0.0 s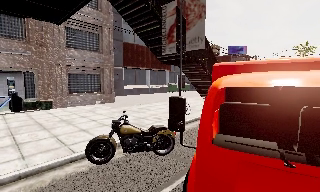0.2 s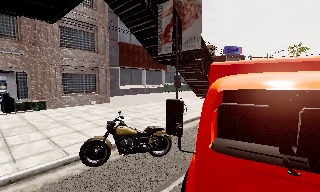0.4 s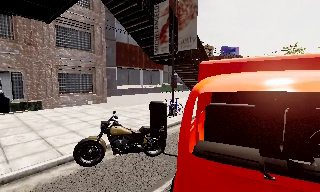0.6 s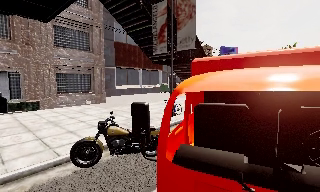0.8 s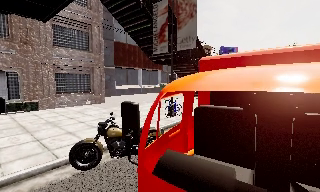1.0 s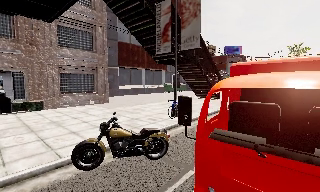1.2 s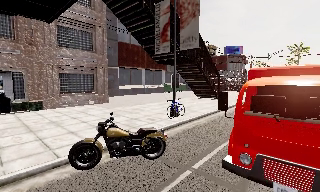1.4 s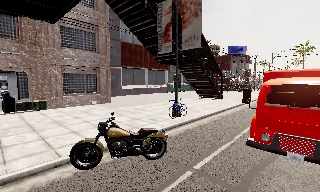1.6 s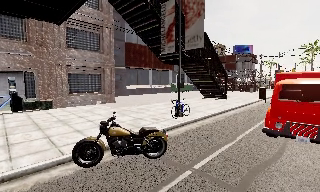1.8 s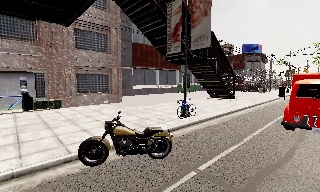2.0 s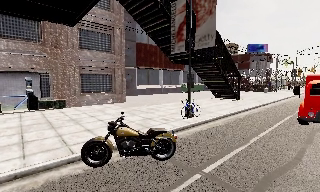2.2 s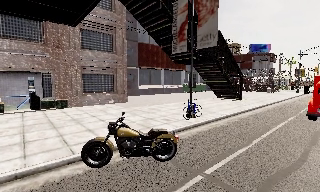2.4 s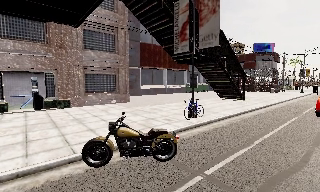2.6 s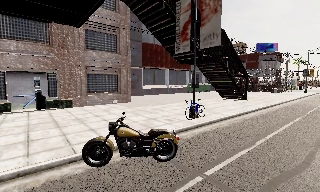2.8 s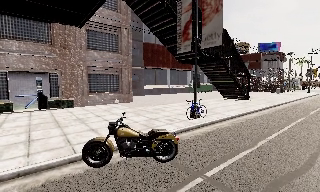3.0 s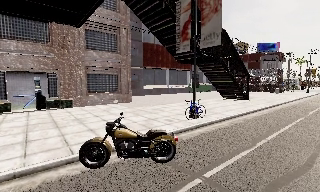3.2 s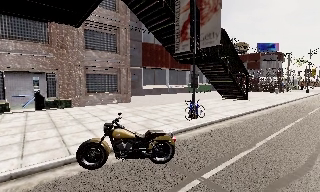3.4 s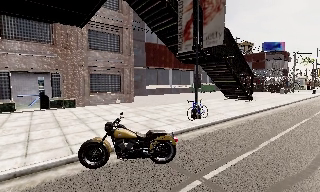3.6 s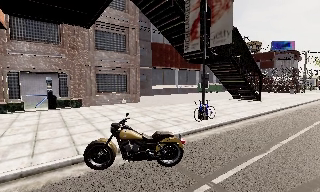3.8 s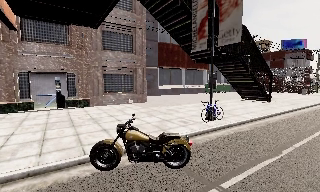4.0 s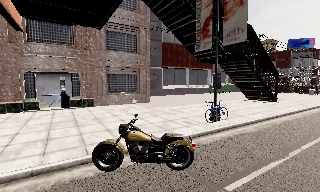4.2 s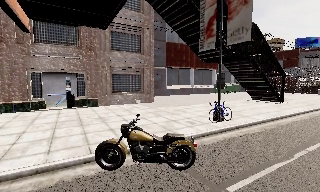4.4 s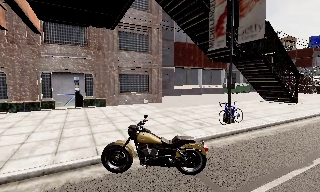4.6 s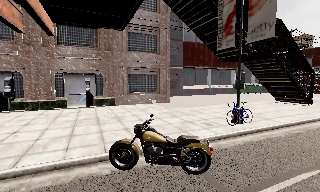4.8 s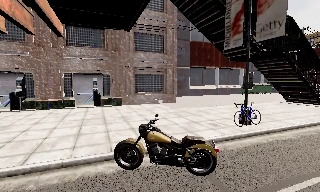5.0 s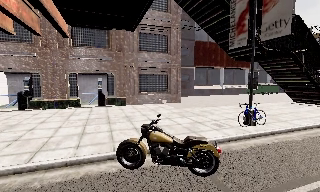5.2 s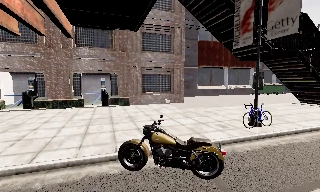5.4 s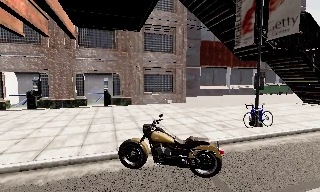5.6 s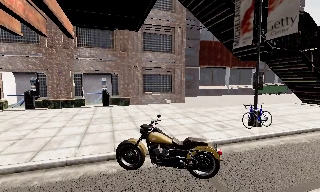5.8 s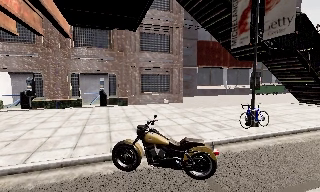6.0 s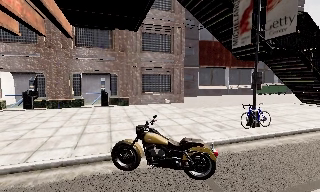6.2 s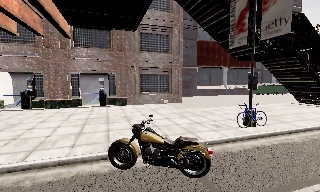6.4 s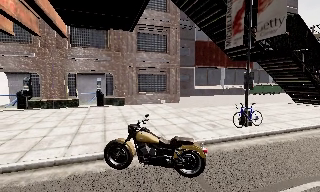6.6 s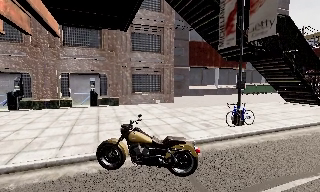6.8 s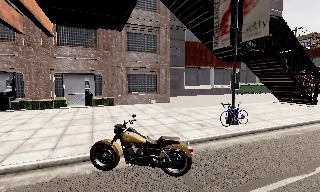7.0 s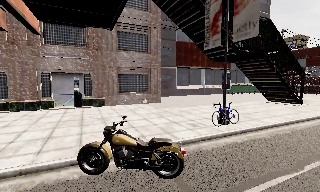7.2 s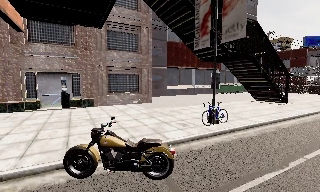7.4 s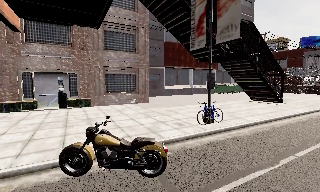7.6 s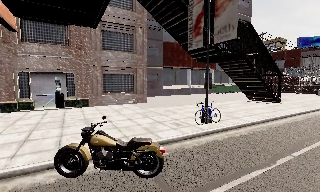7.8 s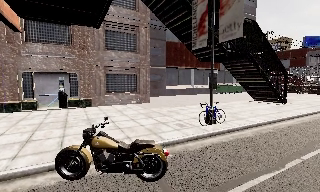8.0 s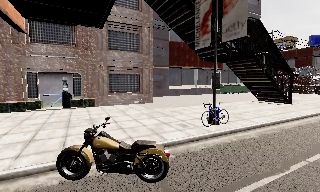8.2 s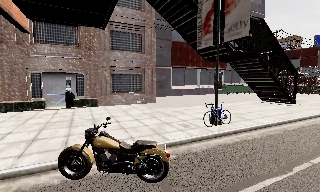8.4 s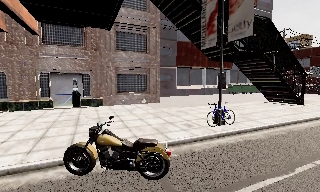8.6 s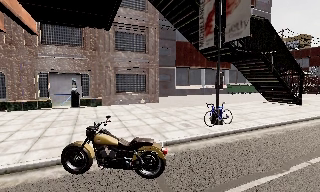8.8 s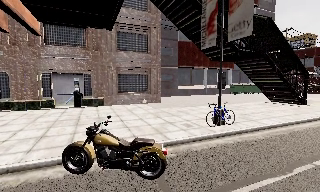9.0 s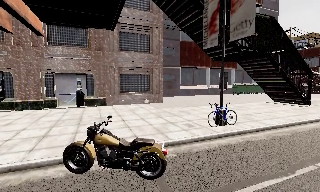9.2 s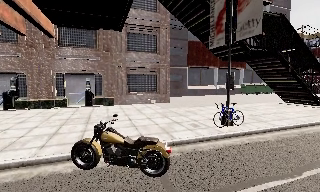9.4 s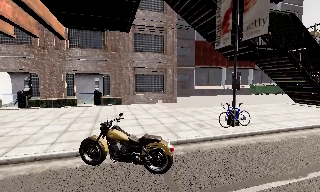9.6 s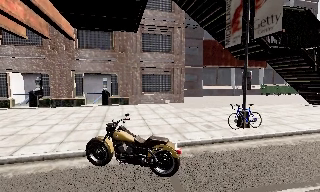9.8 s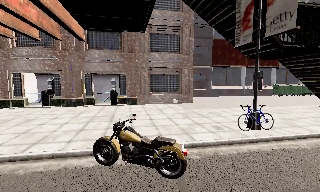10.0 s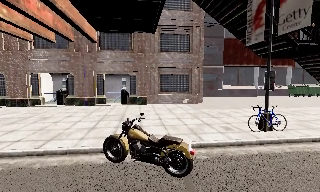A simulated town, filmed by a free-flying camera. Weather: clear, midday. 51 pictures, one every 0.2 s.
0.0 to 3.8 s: The scene slides to the right, as the camera pans about 15 degrees to its left. It travels forward and to its right, about 1 m, so what stands in front looms larger.
3.8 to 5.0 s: The scene slides to the right, as the camera pans about 15 degrees to its left.
5.0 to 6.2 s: The camera shifts only a little, or ends up much as it began.
6.2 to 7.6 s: The camera pans to its right, which is clockwise from overhead, by about 10 degrees.
7.6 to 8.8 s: The camera shifts only a little, or ends up much as it began.
8.8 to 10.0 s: The camera swings to its left by about 15 degrees, and the scene slides to the right.
The film runs backward here.
